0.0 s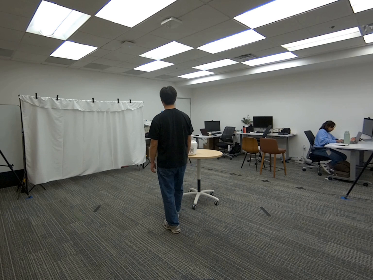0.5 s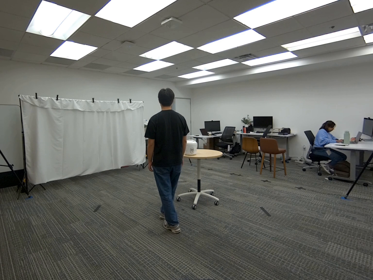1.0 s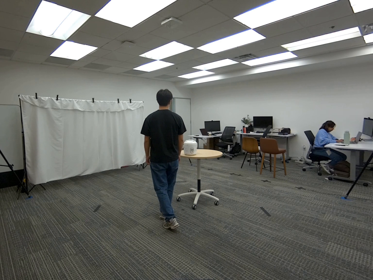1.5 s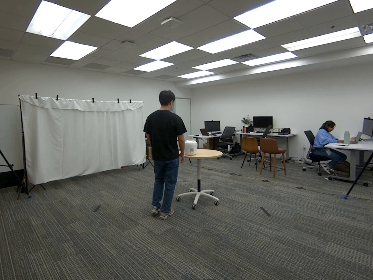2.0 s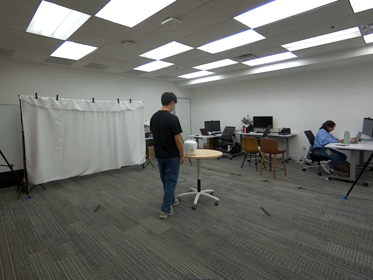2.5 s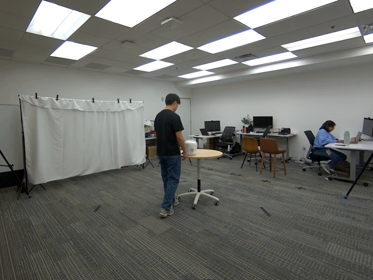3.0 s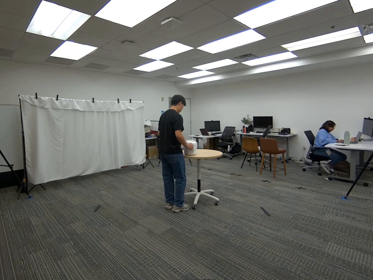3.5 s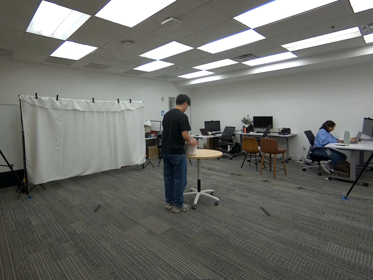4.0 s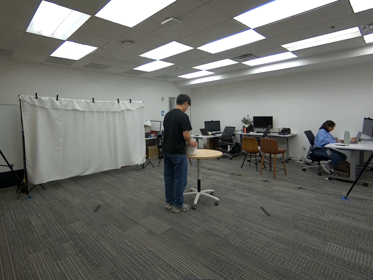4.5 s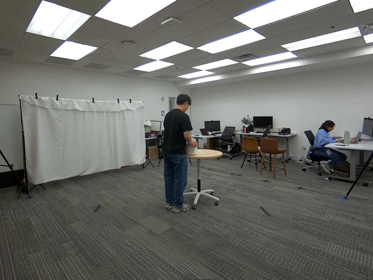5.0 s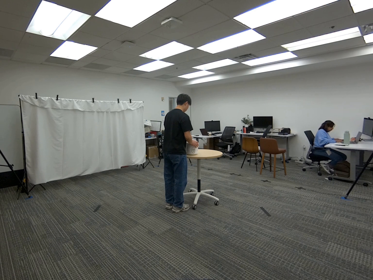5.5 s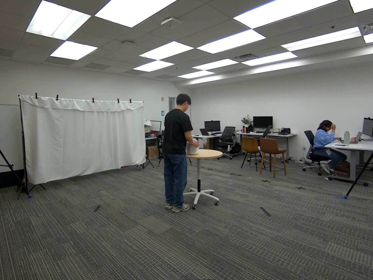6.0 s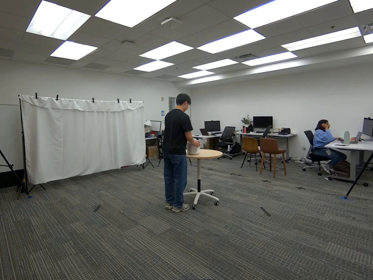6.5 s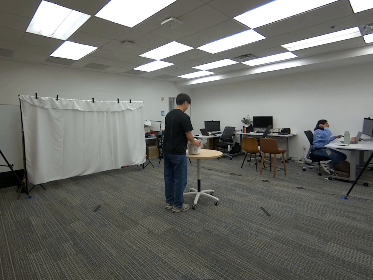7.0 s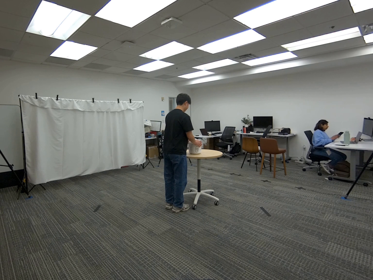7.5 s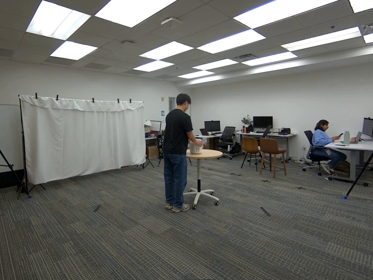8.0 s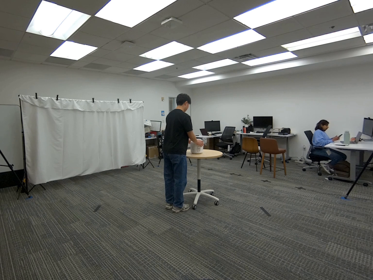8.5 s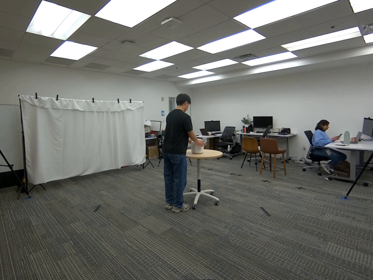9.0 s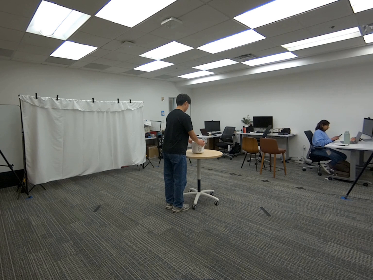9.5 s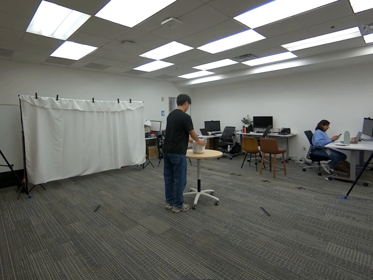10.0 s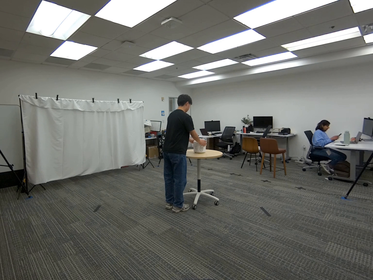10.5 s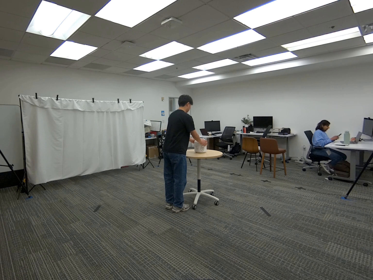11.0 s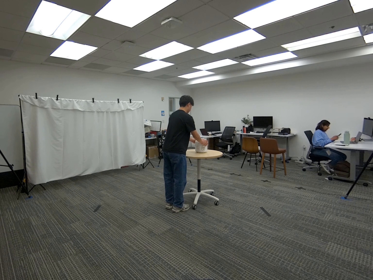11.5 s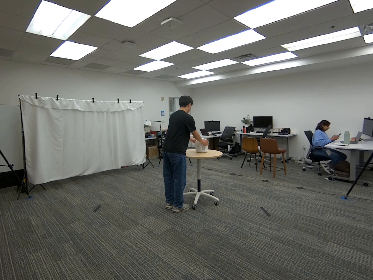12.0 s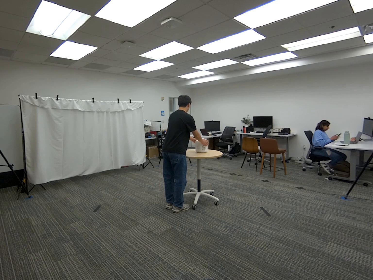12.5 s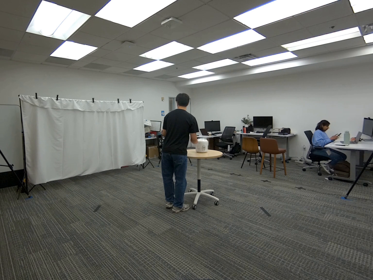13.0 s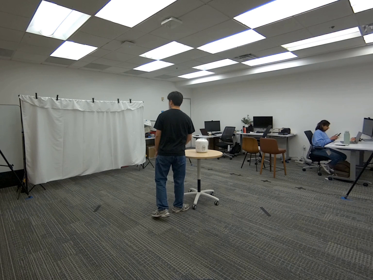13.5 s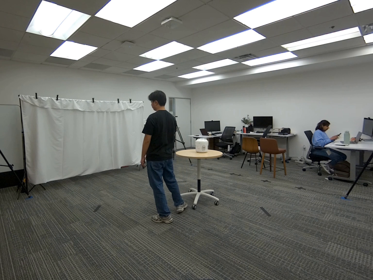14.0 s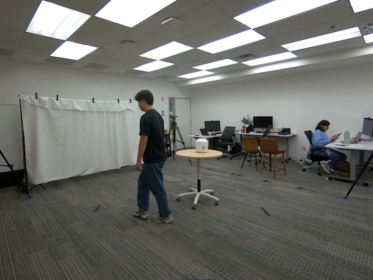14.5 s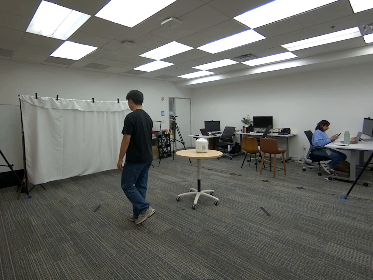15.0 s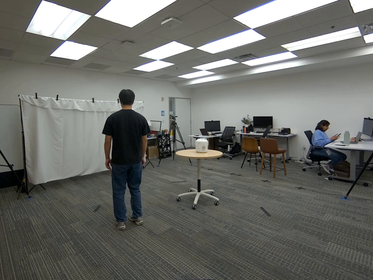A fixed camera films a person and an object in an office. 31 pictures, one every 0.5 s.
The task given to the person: Walk over to the rice cooker on the round table and push the rice cooker away from you using both hands.
